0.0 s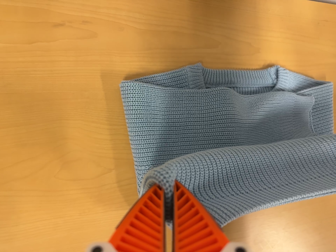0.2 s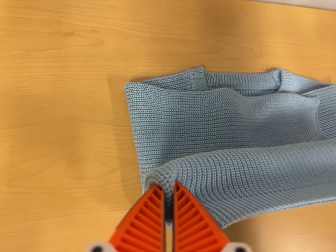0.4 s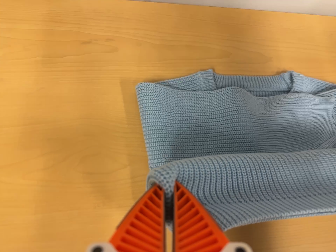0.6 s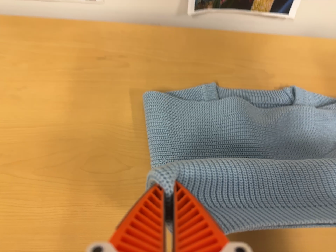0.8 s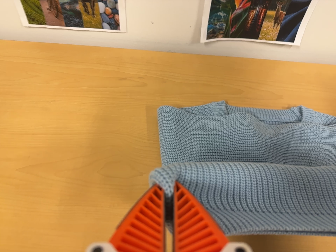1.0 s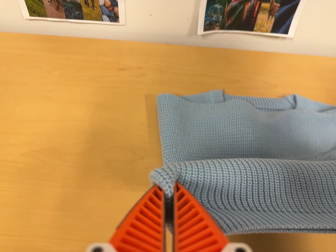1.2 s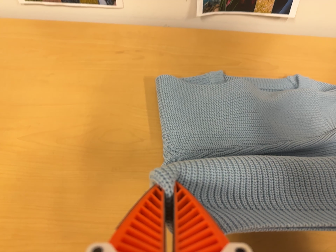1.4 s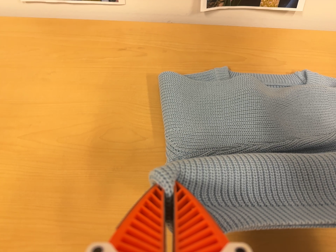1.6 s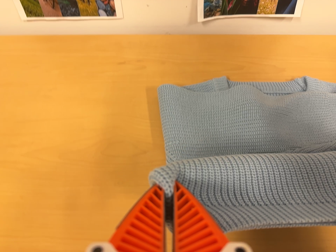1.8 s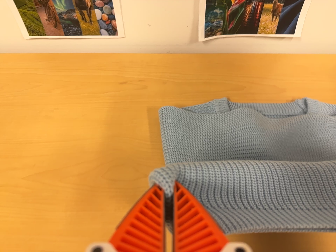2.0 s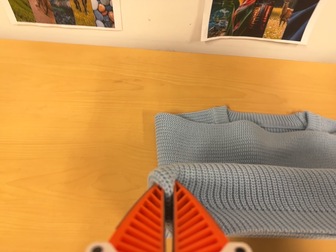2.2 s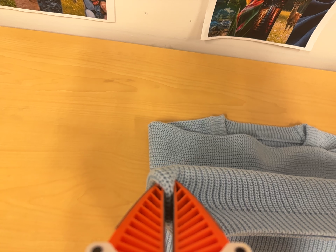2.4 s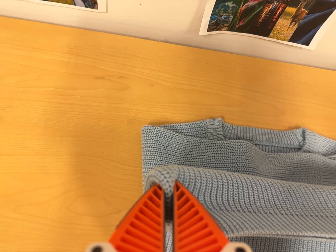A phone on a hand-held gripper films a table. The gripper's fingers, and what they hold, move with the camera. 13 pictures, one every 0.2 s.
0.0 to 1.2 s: The camera pans to its left by about 15 degrees. It travels toward the bottom of its view, about 22 cm. Its aim tips toward the top of its view by about 25 degrees.
1.2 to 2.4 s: The camera travels toward the top of its view and forward, about 18 cm. Its aim tips toward the bottom of its view by about 10 degrees.
The film runs backward here.
